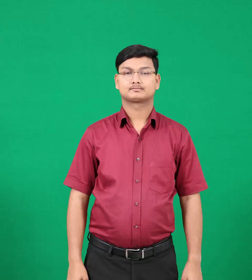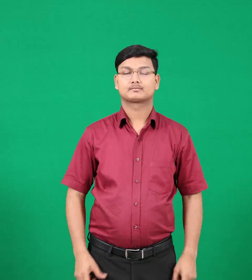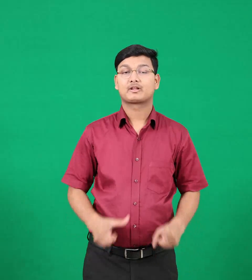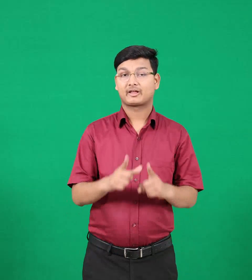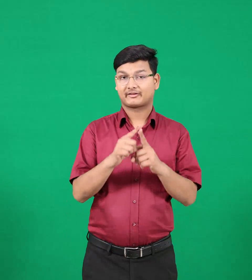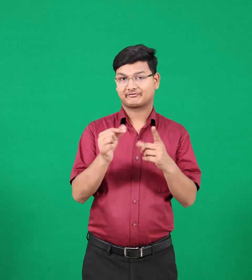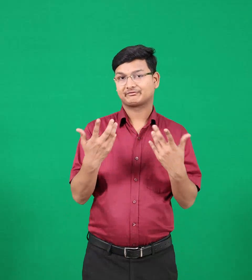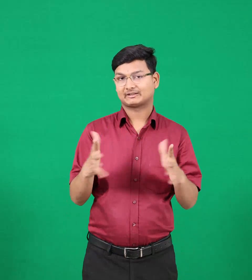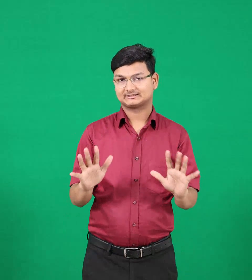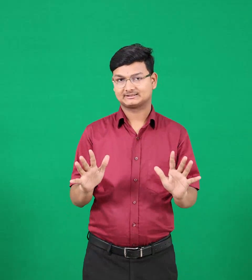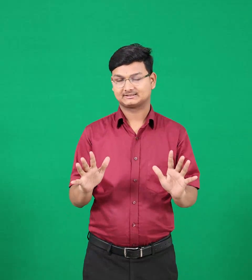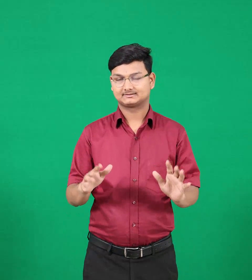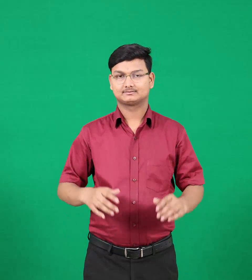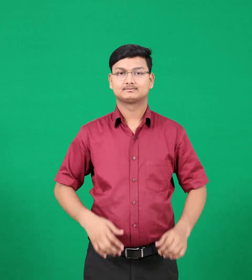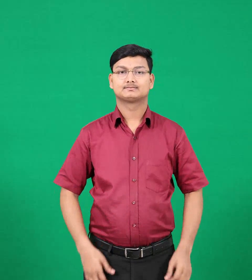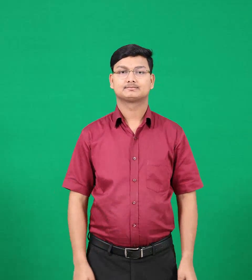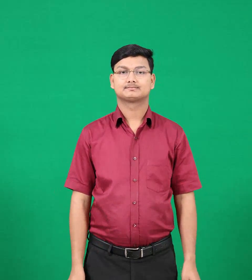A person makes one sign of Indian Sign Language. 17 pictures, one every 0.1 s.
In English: does
